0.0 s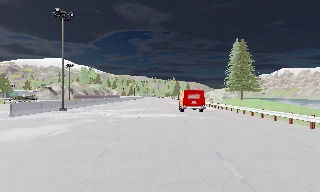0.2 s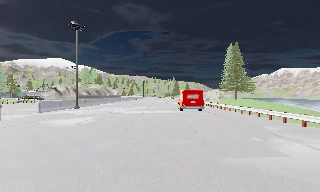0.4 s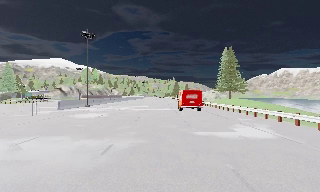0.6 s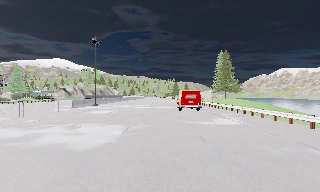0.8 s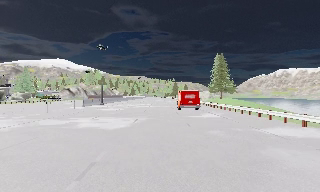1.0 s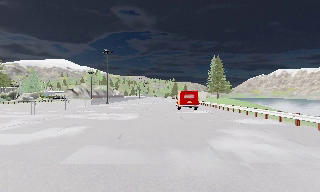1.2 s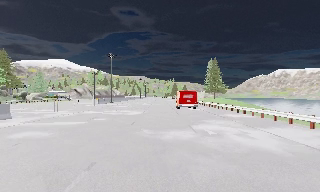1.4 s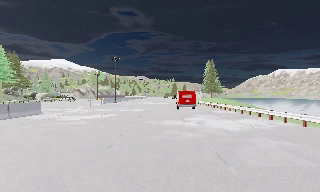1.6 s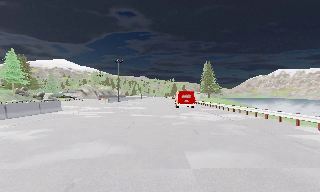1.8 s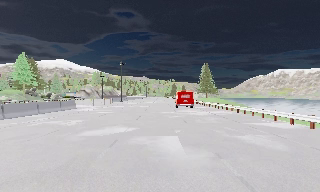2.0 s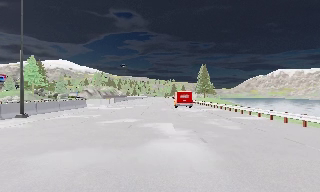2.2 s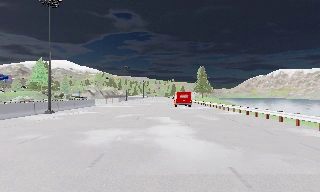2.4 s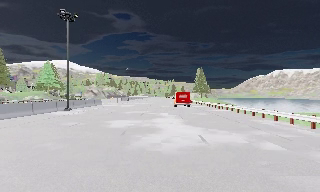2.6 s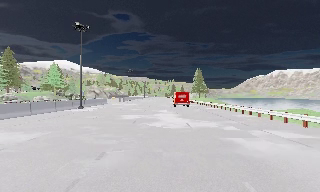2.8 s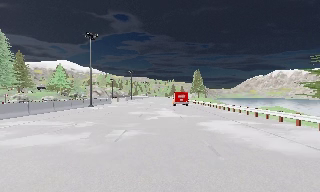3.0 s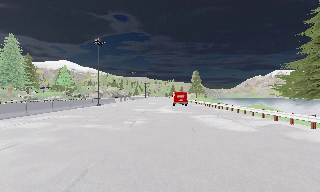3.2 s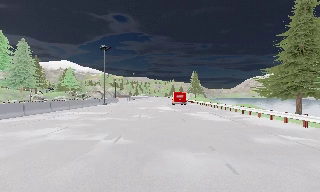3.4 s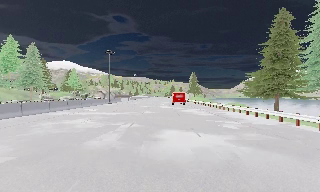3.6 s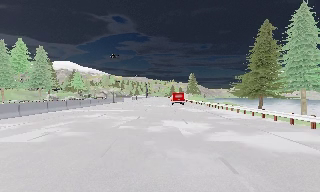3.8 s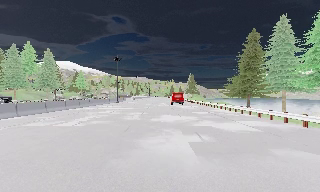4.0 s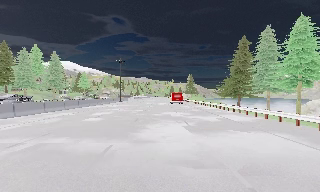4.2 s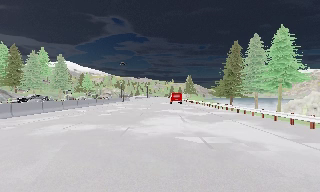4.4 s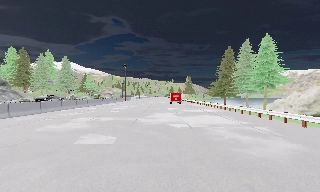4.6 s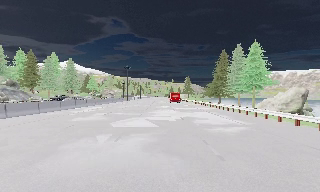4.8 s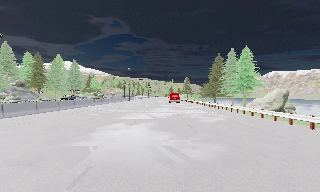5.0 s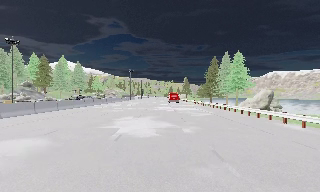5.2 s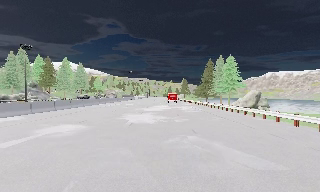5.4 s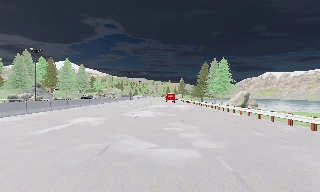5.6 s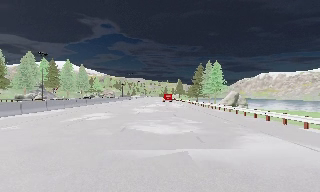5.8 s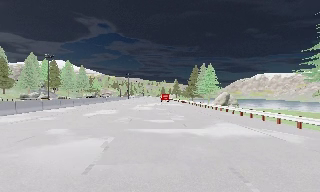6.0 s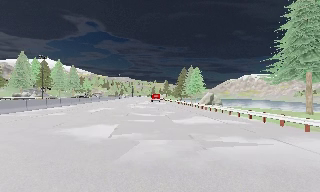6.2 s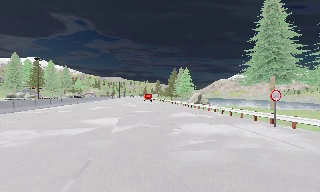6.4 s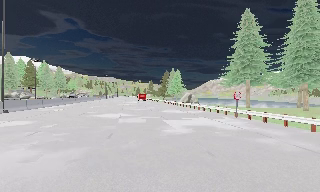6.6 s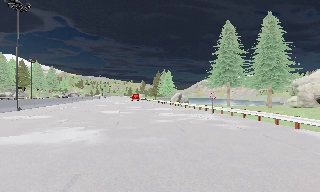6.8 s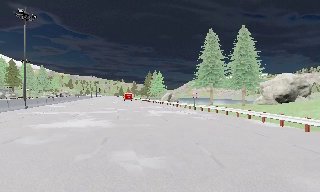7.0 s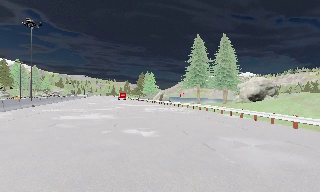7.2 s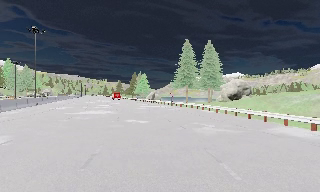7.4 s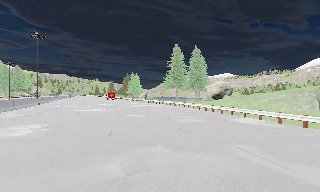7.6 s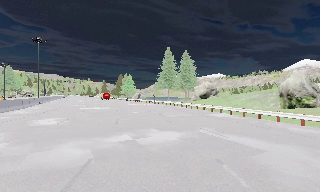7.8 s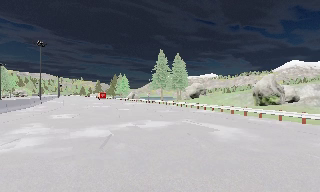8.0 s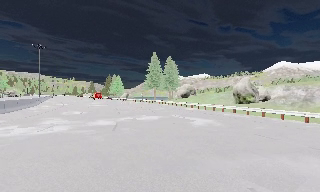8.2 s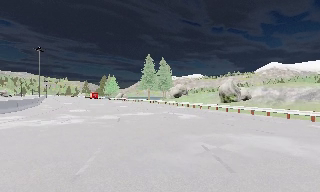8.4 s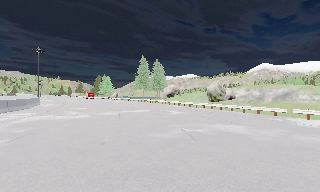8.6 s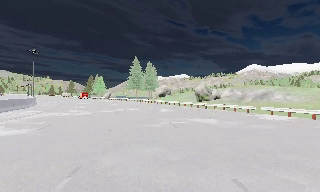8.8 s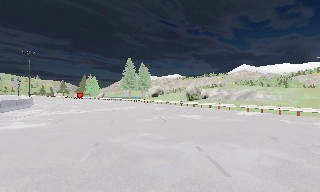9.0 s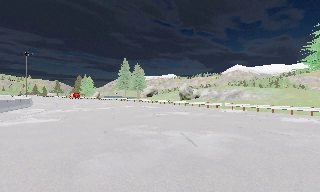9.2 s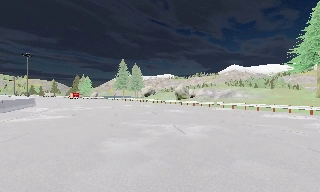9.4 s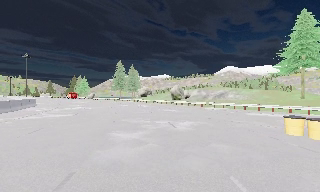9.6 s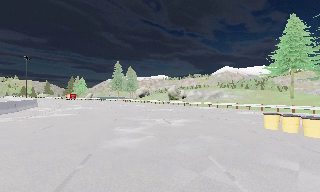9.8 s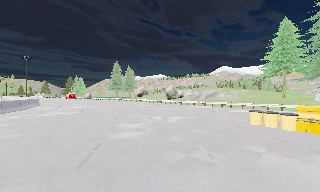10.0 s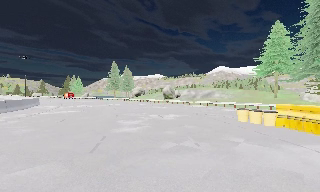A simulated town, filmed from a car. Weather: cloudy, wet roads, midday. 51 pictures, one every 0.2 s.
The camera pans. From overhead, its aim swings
clockwise.
The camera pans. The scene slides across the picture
to the left.
0.0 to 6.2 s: The camera travels backward, about 100 m, so what stands in front gets smaller.
6.2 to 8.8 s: The scene slides to the left, as the camera pans about 35 degrees to its right. It travels backward, about 40 m.
8.8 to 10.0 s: The camera travels backward, about 8 m, so what stands in front gets smaller. It loses speed.
The film runs backward here.
